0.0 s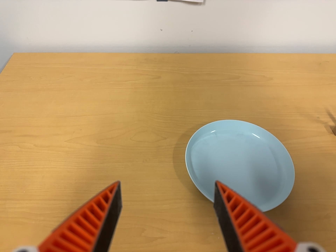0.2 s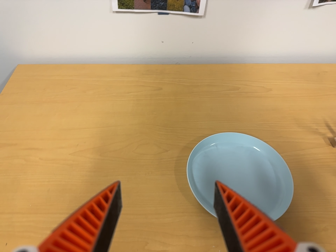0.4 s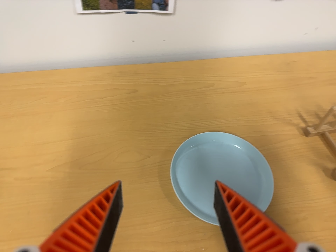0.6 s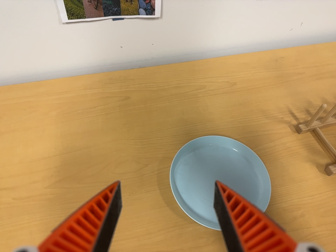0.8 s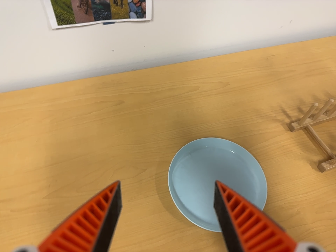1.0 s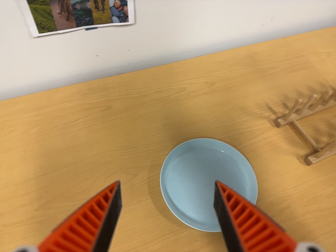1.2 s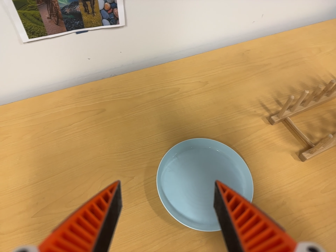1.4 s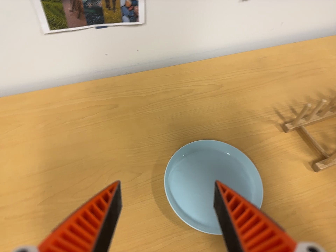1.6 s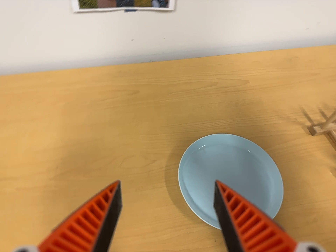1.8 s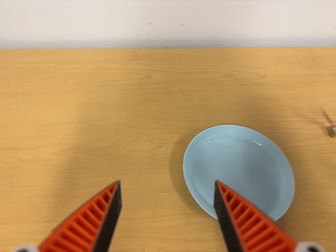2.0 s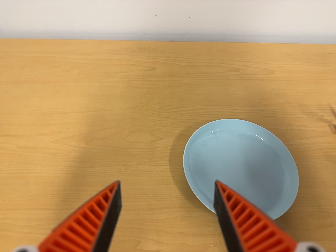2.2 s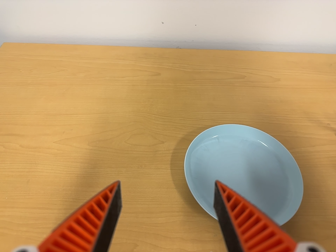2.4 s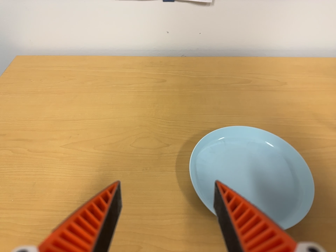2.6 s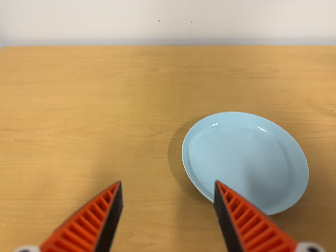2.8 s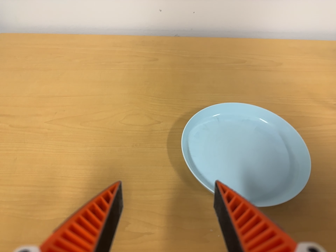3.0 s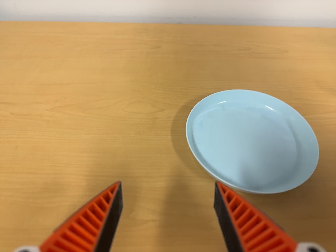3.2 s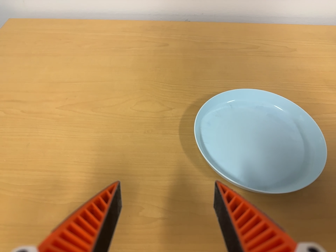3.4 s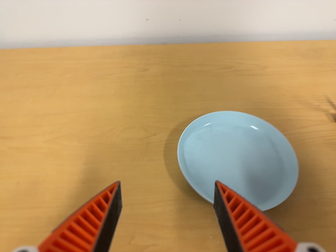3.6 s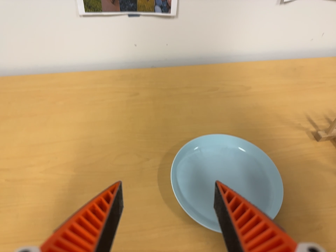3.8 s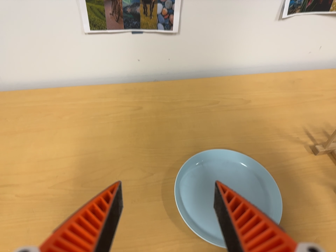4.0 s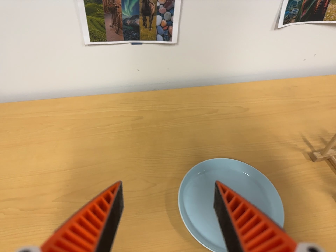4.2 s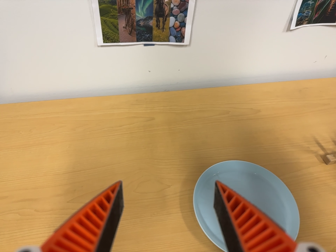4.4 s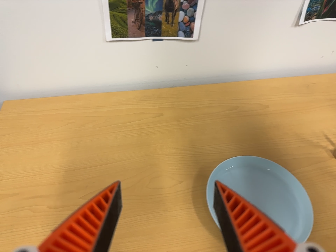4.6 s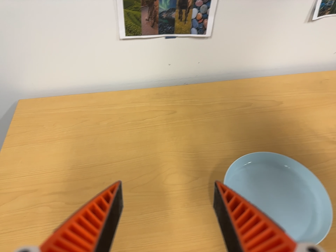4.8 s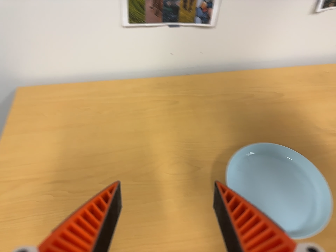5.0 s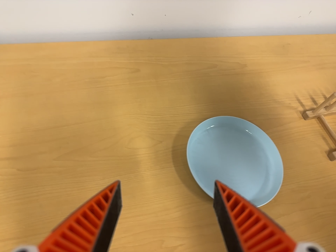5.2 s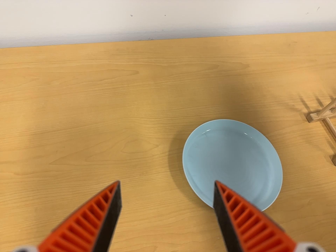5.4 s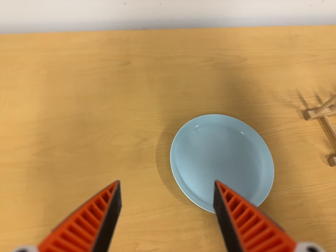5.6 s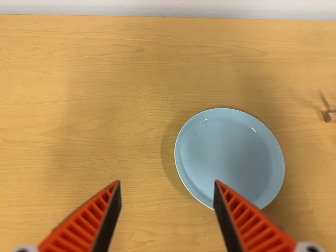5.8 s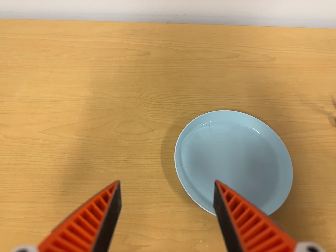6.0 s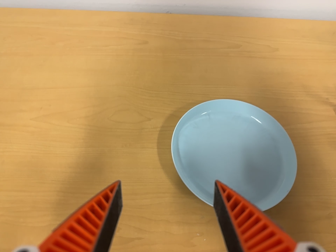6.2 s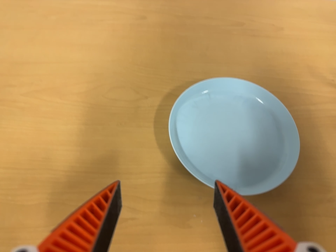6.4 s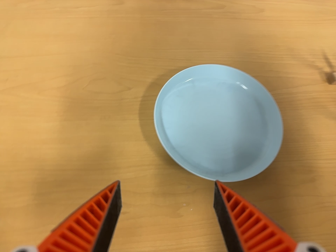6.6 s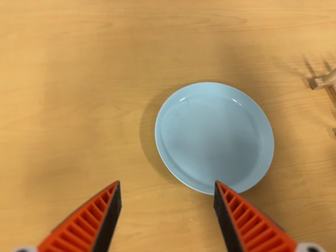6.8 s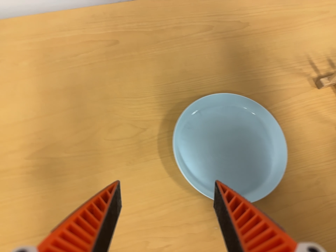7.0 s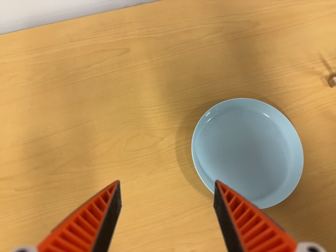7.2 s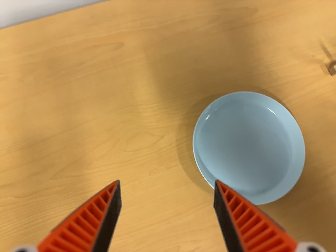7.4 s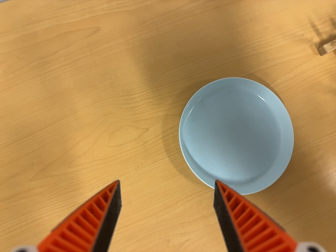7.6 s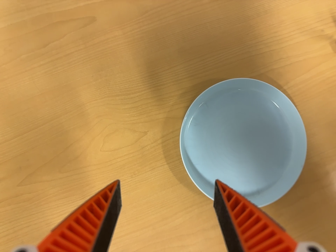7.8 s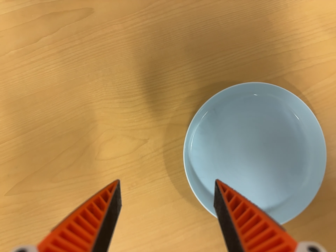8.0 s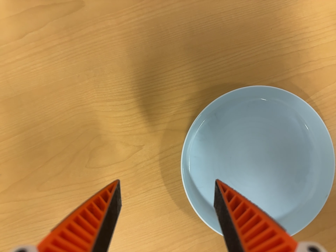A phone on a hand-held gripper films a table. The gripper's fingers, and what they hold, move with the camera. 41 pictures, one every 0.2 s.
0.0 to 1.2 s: The camera pans to its right by about 15 degrees. It travels toward the top of its view, about 12 cm. It rolls about its line of sight by about 15 degrees, and the scene rotates counterclockwise.
1.2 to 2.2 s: The scene slides to the right, as the camera pans about 10 degrees to its left. It travels toward the bottom of its view and forward, about 12 cm. It rolls about its line of sight by about 20 degrees, and the scene rotates clockwise.
2.2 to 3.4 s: The camera shifts only a little, or ends up much as it began.
3.4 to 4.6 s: The camera travels to its left, toward the top of its view and backward, about 14 cm, so close, fixed things drift to the right.
4.6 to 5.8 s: The camera travels to its right and forward, about 10 cm, so close, fixed things drift to the left. Its aim tips toward the bottom of its view by about 10 degrees, and the scene shifts upward. It rolls about its line of sight by about 10 degrees, and the scene rotates clockwise.
5.8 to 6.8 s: The camera travels toward the top of its view, about 6 cm. Its aim tips toward the bottom of its view by about 10 degrees. It rolls about its line of sight by about 10 degrees, and the scene rotates counterclockwise.
6.8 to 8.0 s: The camera travels toward the top of its view and forward, about 22 cm. Its aim tips toward the bottom of its view by about 20 degrees.
The film runs forward here.
